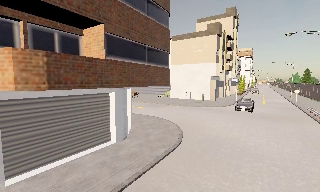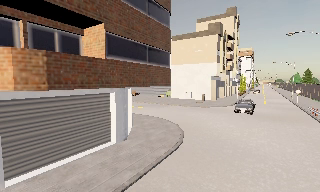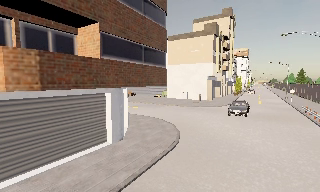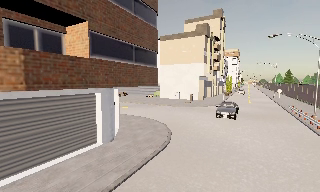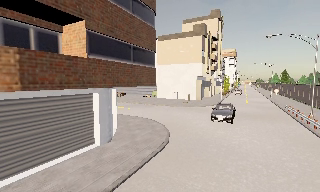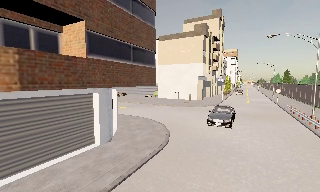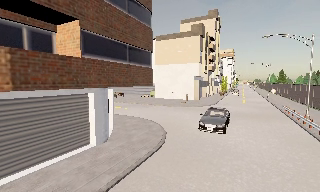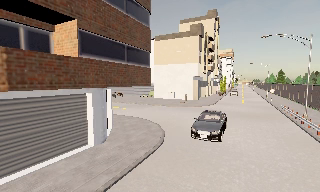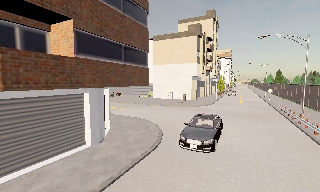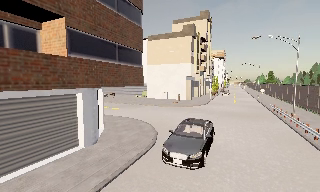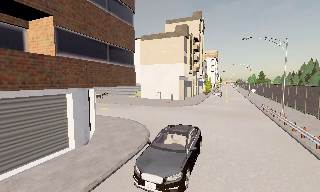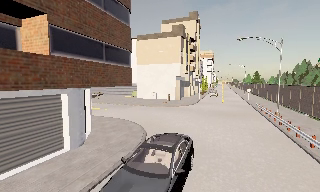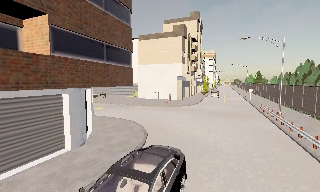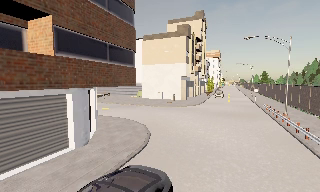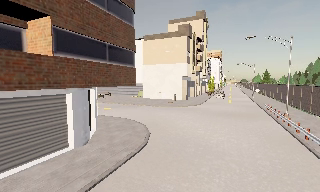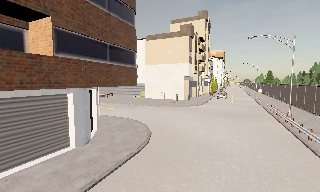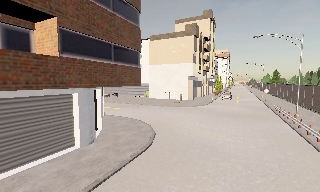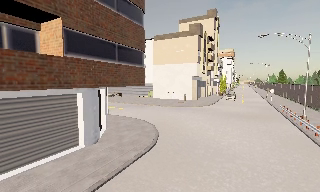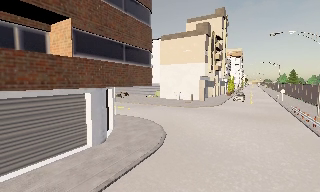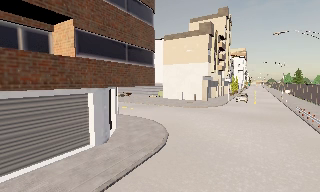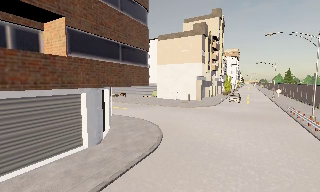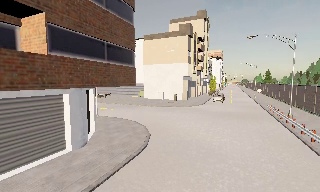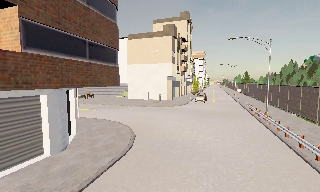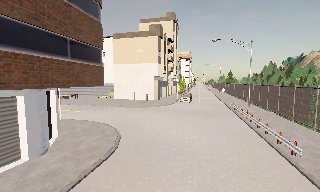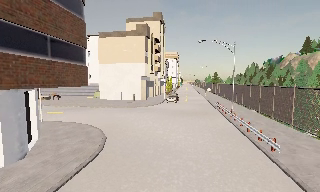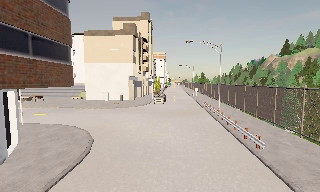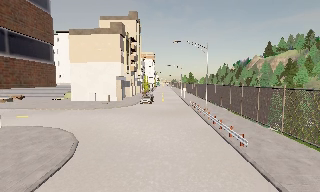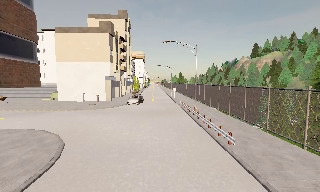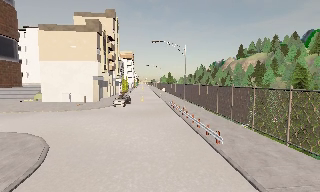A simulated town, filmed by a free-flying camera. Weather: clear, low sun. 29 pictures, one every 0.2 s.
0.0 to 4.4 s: The camera pans to its right, which is clockwise from overhead, by about 15 degrees. It travels forward and to its right, about 1 m, so what stands in front looms larger.
4.4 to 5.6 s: The camera pans to its right, which is clockwise from overhead, by about 25 degrees.
The film runs forward here.
